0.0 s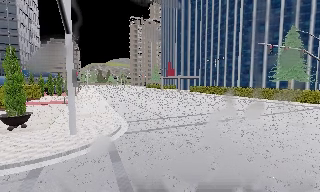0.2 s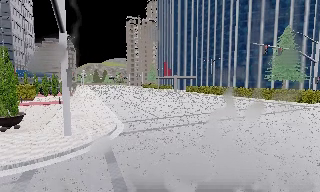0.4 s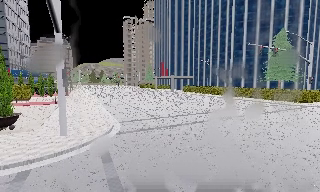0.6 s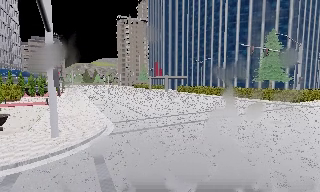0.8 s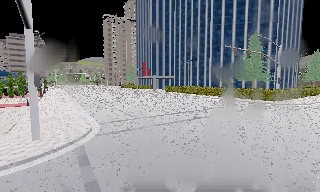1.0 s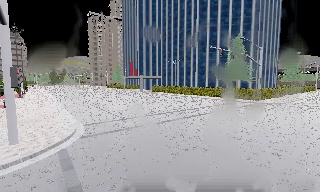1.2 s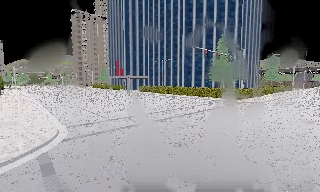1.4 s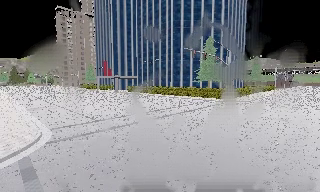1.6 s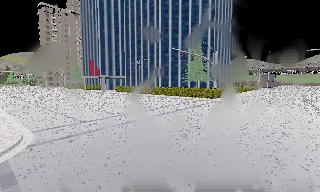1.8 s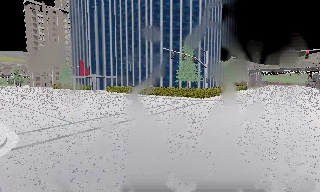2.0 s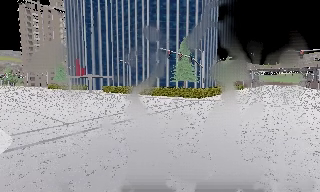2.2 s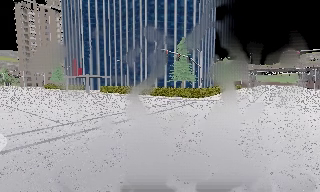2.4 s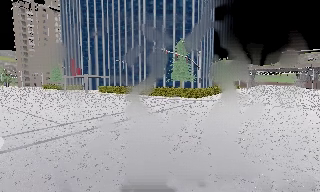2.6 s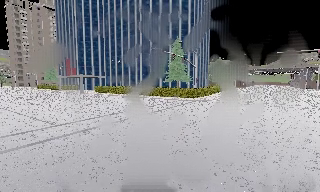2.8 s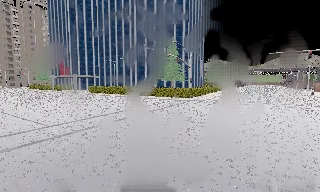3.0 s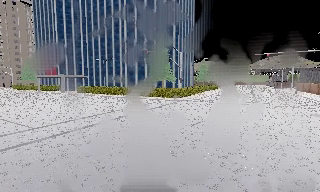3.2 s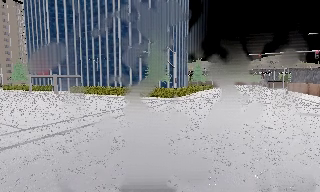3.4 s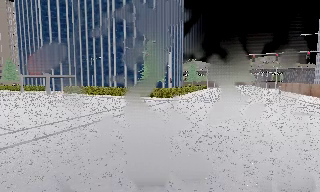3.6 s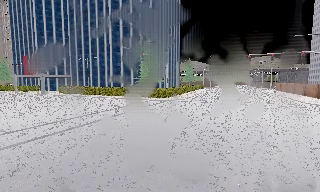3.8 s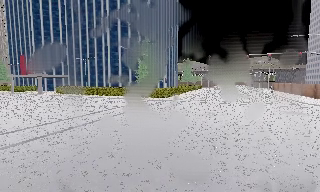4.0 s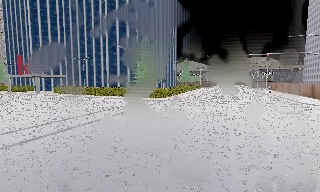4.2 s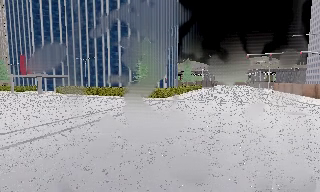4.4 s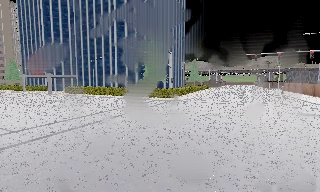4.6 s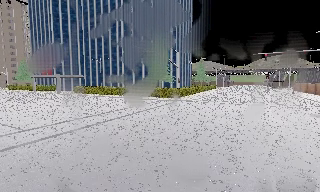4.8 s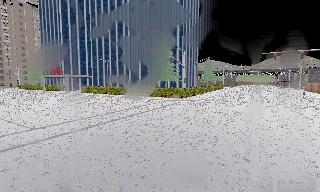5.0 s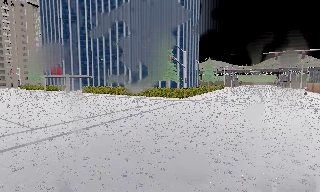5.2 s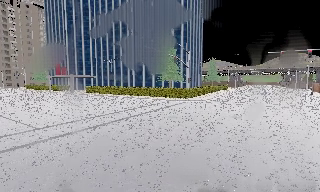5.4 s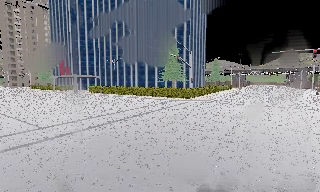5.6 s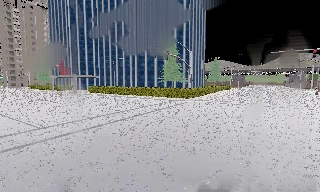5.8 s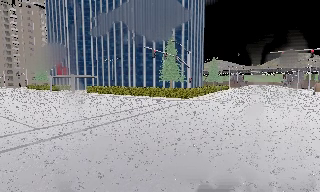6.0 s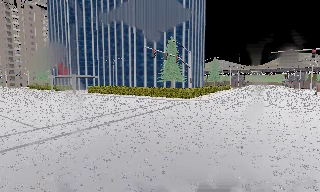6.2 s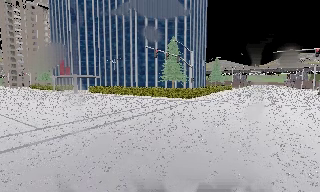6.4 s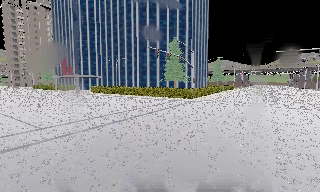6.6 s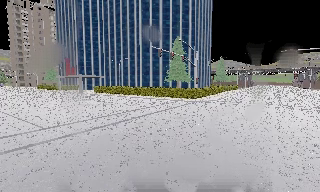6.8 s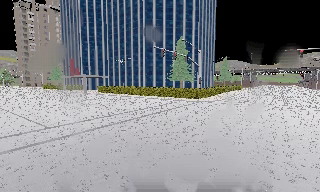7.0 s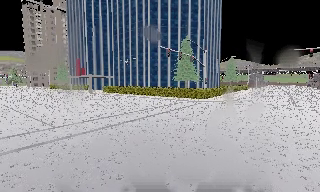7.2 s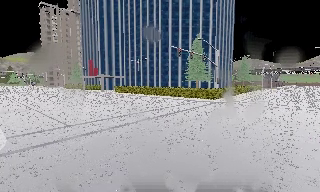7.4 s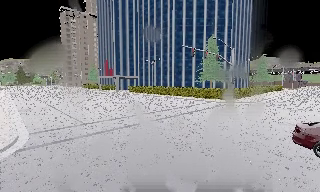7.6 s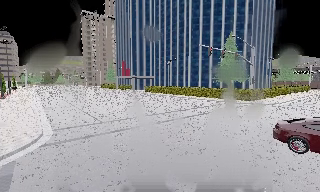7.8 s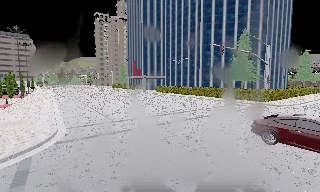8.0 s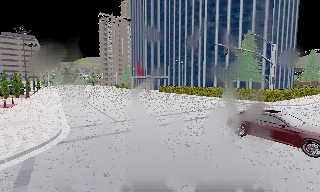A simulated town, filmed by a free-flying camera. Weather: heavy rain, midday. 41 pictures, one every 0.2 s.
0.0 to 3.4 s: The scene slides to the left, as the camera pans about 40 degrees to its right. It travels to its right, about 0.5 m, so close, fixed things drift to the left.
3.4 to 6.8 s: The camera pans to its left, which is counterclockwise from overhead, by about 10 degrees. It travels forward, about 1 m, so what stands in front looms larger.
6.8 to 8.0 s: The camera pans to its left, which is counterclockwise from overhead, by about 20 degrees.
The film runs backward here.
